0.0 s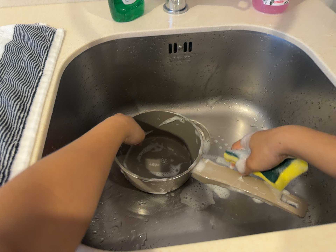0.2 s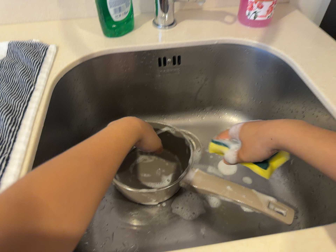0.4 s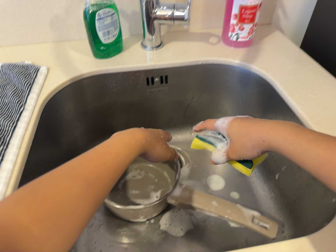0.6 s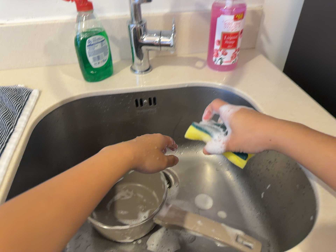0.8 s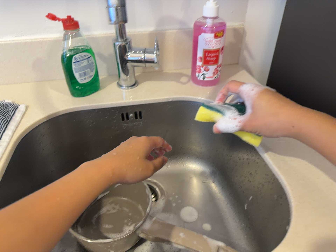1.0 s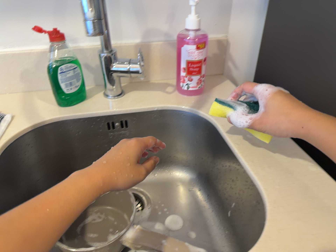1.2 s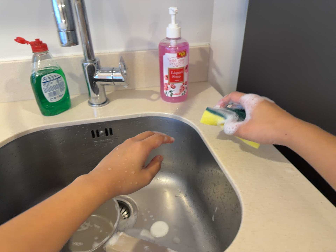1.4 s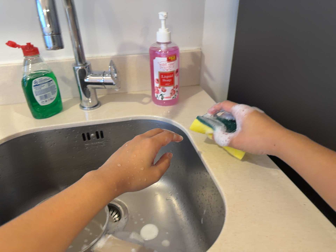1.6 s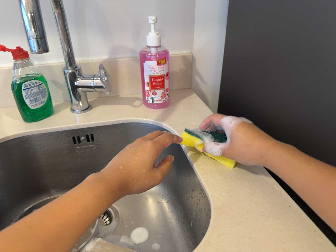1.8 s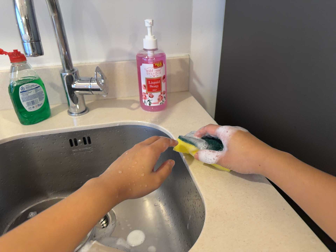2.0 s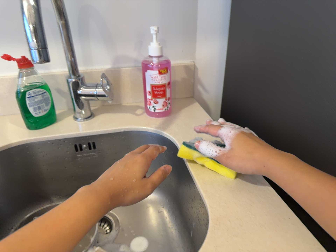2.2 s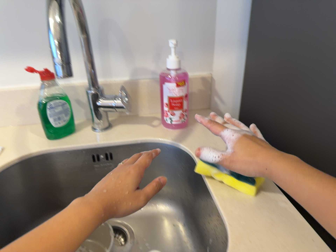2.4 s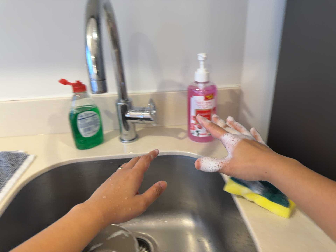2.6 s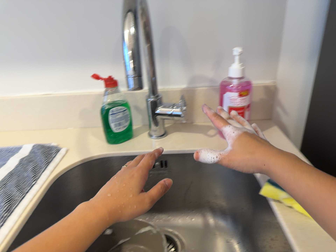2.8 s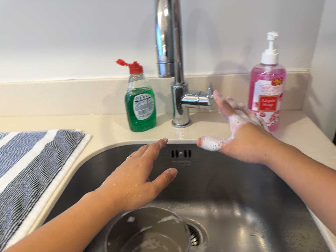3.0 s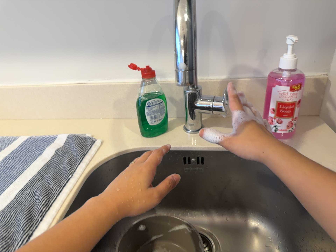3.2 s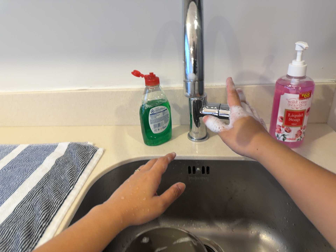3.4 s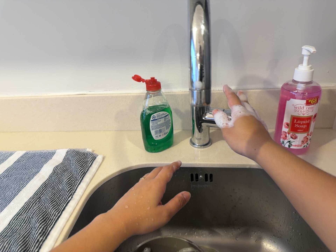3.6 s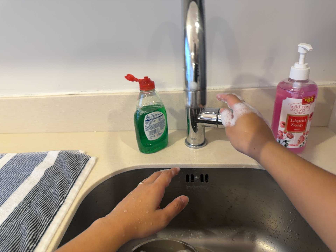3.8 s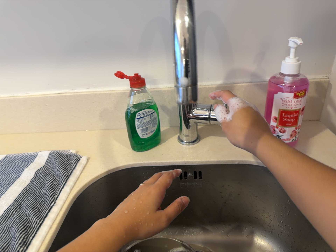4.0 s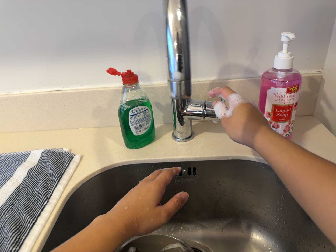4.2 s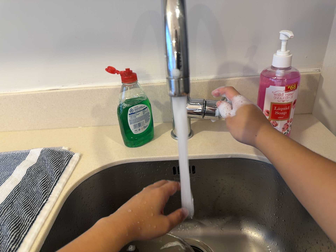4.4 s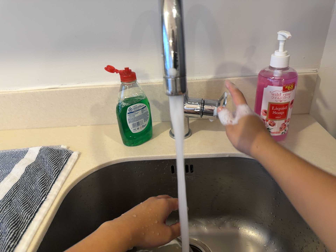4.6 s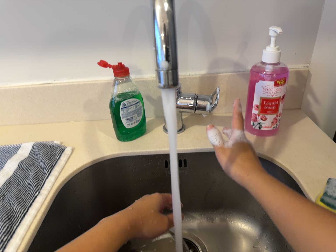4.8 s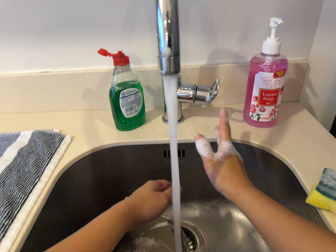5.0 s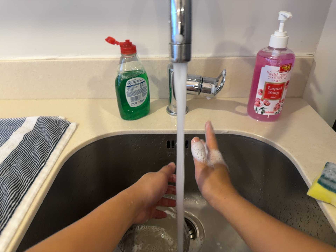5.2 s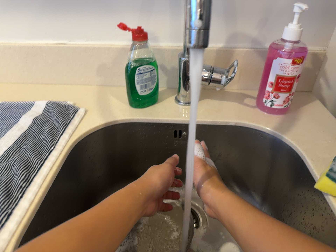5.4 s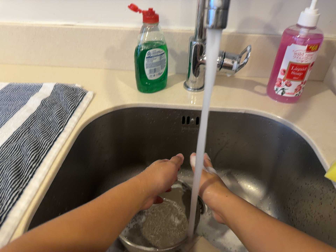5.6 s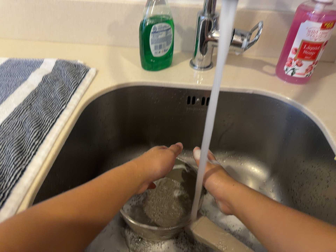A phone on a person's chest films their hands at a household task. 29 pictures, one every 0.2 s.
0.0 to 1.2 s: The camera travels to its right and backward, about 14 cm, so close, fixed things drift to the left. Its aim tips toward the top of its view by about 20 degrees, and the scene shifts downward.
1.2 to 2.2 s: The camera shifts only a little, or ends up much as it began.
2.2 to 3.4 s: The scene slides to the right, as the camera pans about 15 degrees to its left. It travels forward, to its left and toward the top of its view, about 14 cm, so what stands in front looms larger.
3.4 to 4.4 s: The camera shifts only a little, or ends up much as it began.
4.4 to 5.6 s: The camera's aim tips toward the bottom of its view by about 10 degrees, and the scene shifts upward.
The film runs forward here.
